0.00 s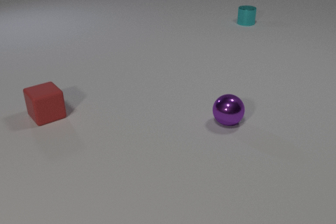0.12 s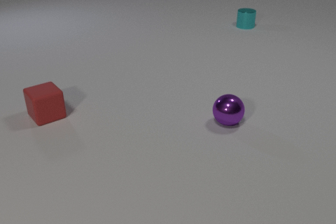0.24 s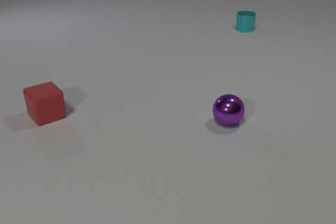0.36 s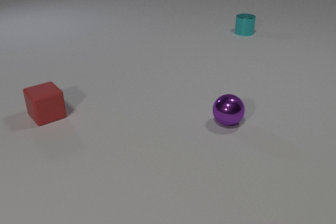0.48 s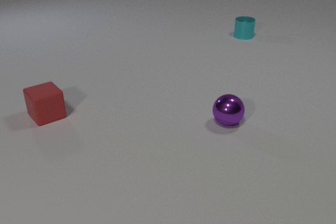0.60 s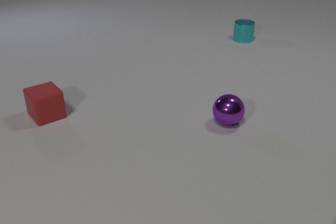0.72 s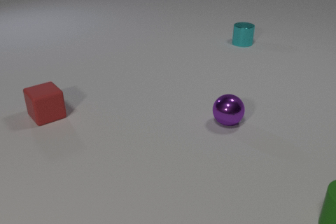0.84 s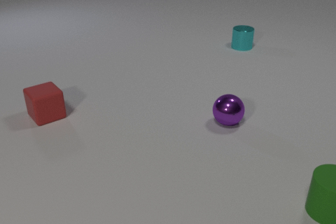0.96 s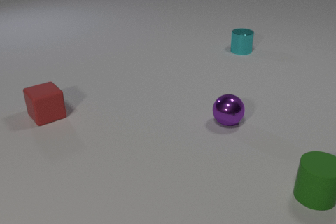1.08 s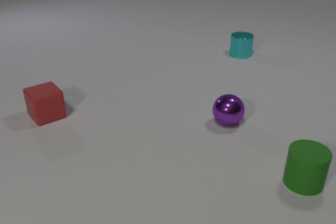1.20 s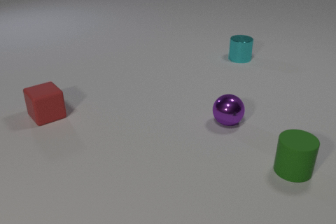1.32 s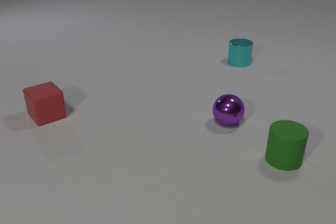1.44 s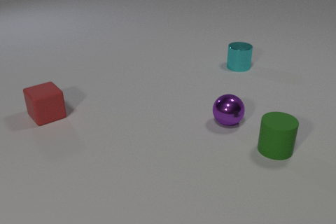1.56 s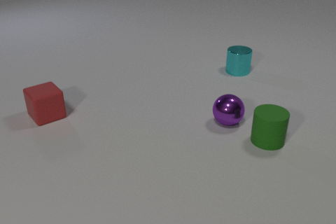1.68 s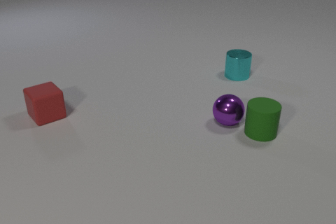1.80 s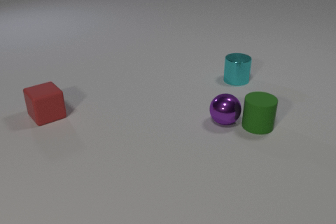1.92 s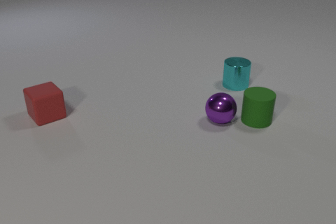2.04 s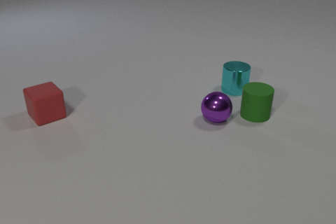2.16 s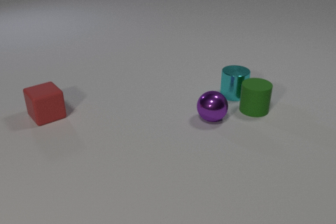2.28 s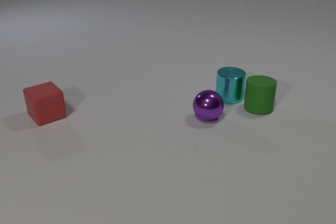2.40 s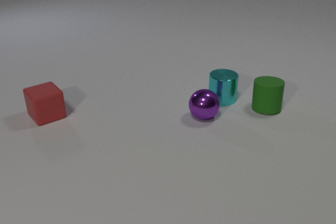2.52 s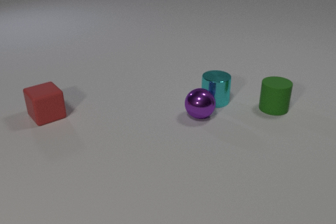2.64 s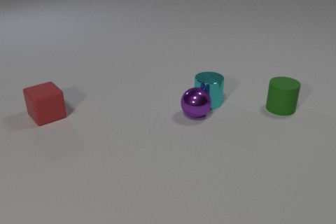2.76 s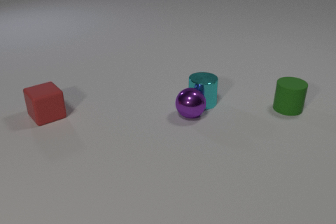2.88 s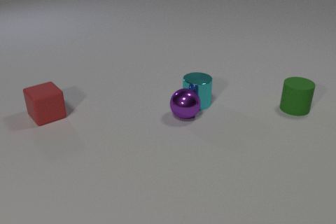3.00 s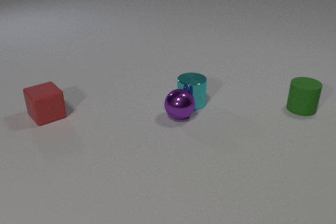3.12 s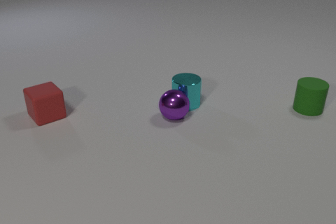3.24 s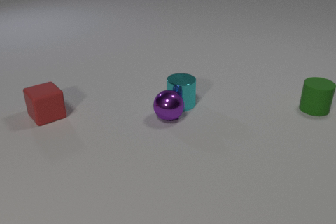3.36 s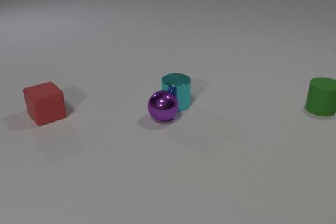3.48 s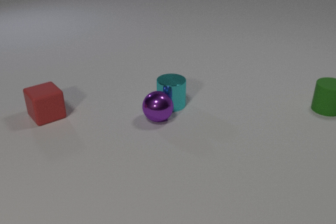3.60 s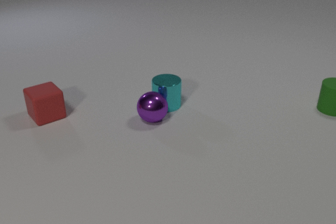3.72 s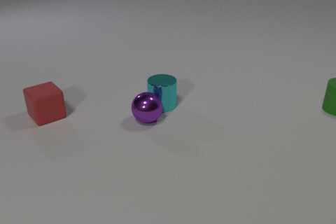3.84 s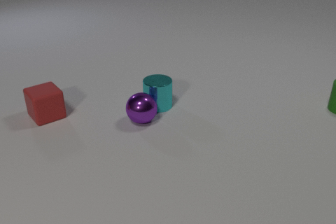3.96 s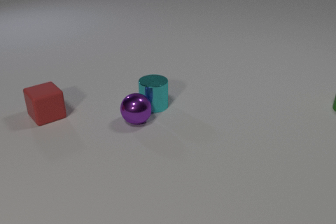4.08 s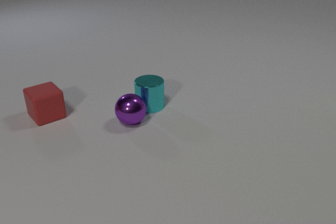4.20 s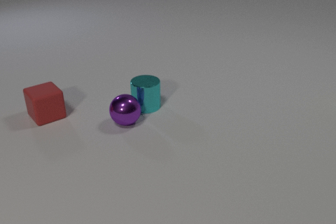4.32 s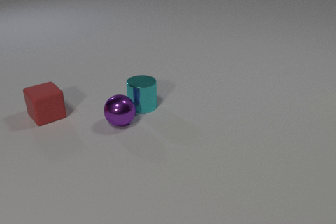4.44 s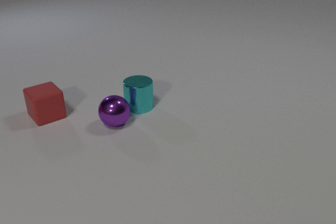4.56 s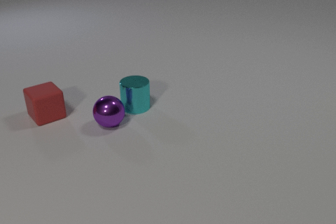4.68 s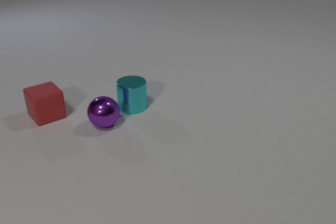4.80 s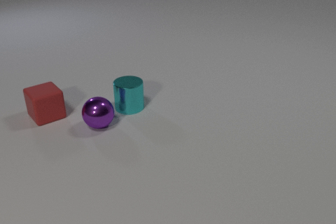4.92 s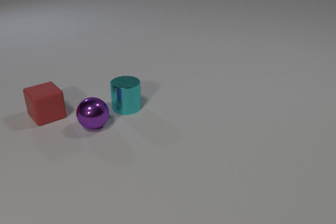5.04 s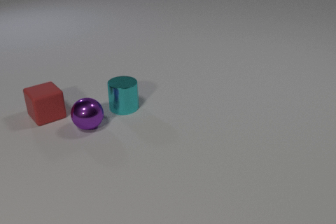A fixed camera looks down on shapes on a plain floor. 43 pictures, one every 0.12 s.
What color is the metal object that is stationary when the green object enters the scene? purple.
How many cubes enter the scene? 0.
Are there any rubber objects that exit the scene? yes.
0.00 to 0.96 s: The green rubber cylinder comes in at the right edge, slides away from the camera and to the left. The cyan metal cylinder slides toward the camera.
0.96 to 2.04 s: The green rubber cylinder slides away from the camera and to the left. The cyan metal cylinder slides toward the camera. The purple metal sphere rolls to the left. The green rubber cylinder and the purple metal sphere collide.
2.04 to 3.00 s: The green rubber cylinder slides to the right and away from the camera. The cyan metal cylinder slides to the left and toward the camera. The purple metal sphere rolls to the left. The green rubber cylinder and the cyan metal cylinder collide. The cyan metal cylinder and the purple metal sphere collide.
3.00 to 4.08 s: The green rubber cylinder slides to the right, leaves at the right edge. The cyan metal cylinder slides to the left. The purple metal sphere rolls to the left.
4.08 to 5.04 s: The cyan metal cylinder slides to the left. The purple metal sphere rolls to the left.
